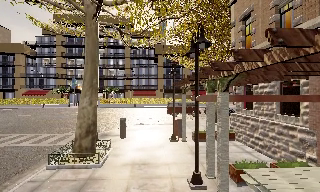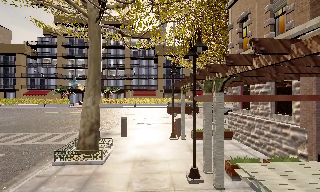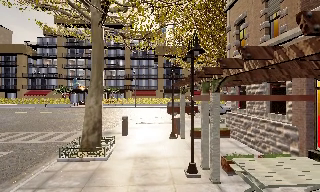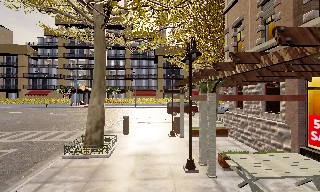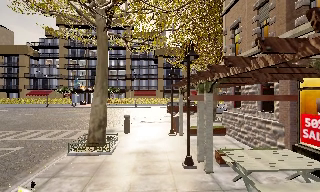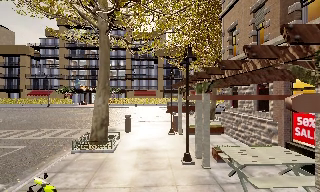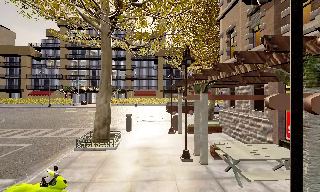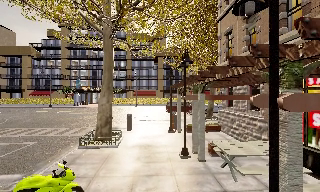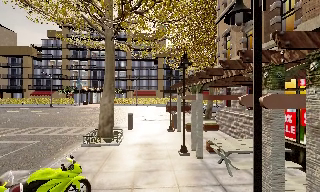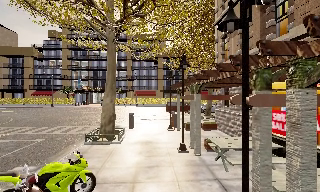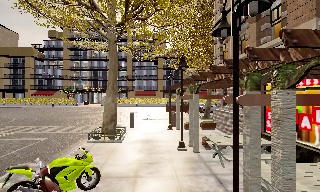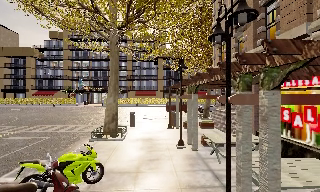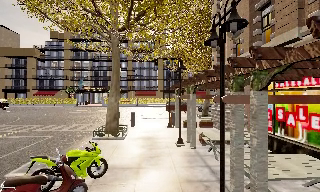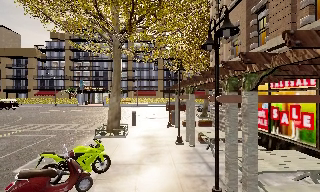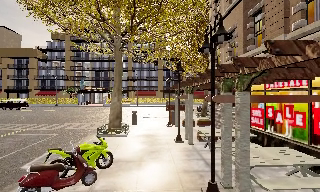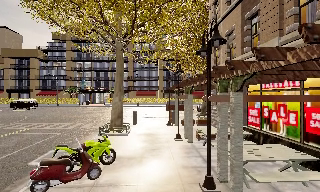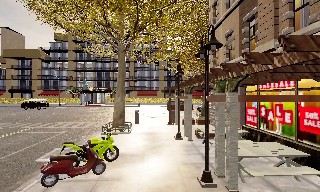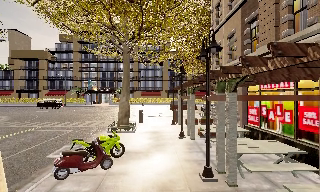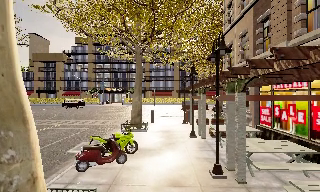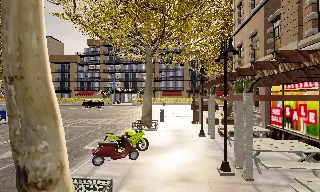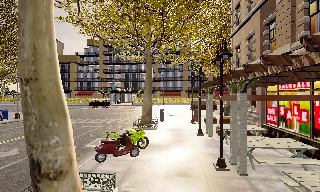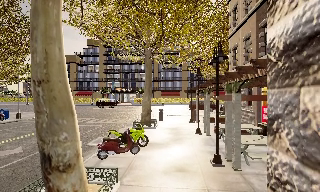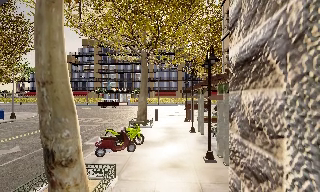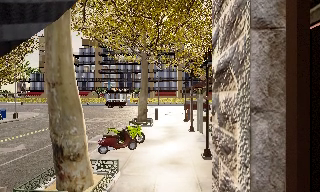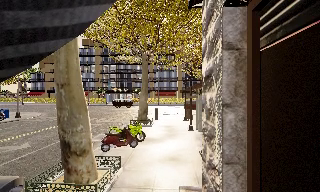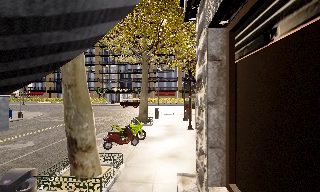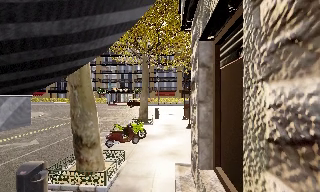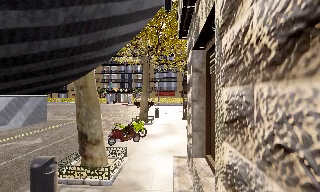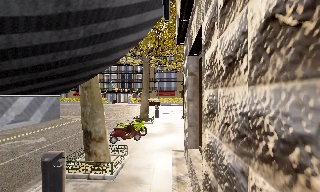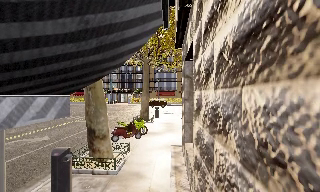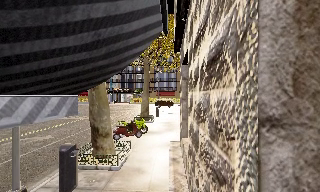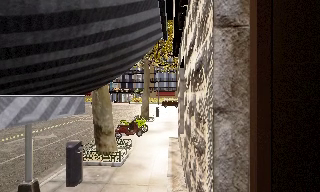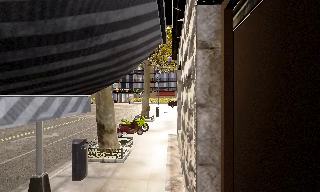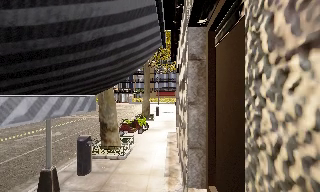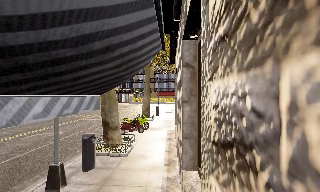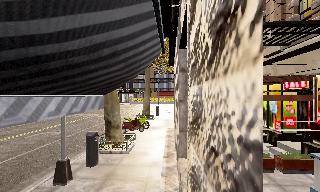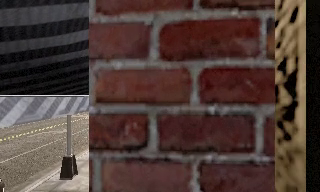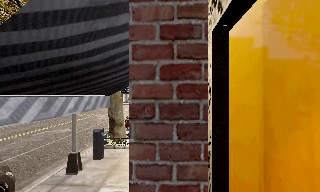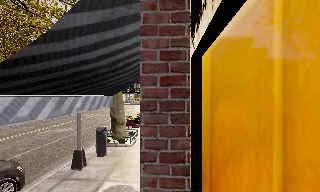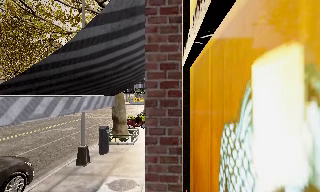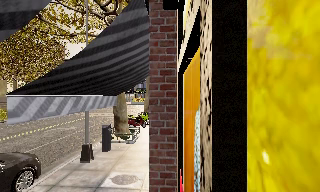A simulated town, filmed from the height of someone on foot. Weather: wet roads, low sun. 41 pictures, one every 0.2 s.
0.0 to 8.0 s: The camera travels backward, about 12 m, so what stands in front gets smaller.
The film runs backward here.
